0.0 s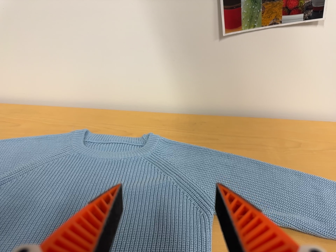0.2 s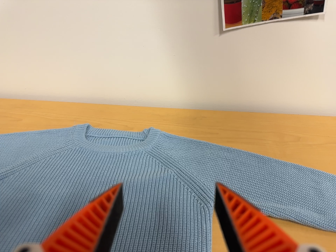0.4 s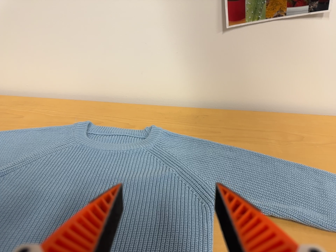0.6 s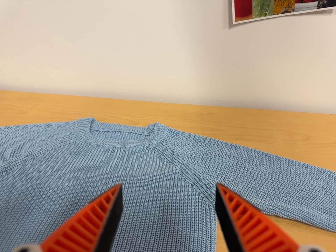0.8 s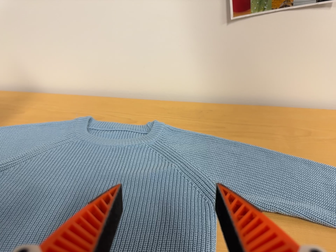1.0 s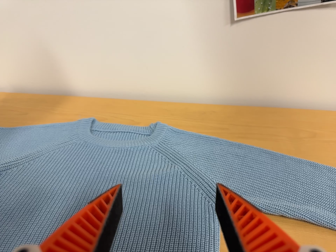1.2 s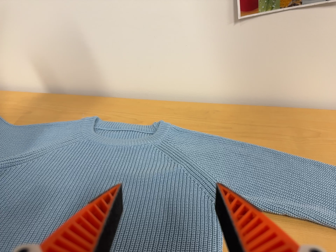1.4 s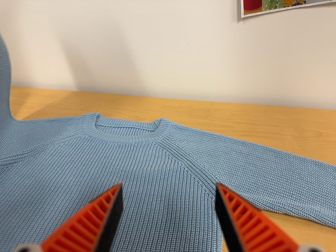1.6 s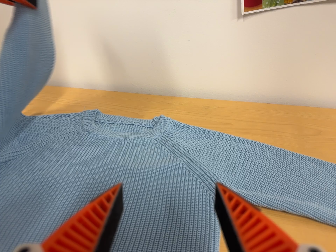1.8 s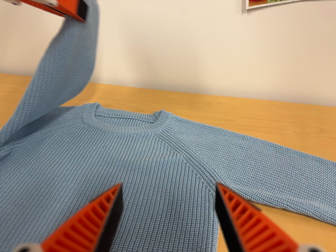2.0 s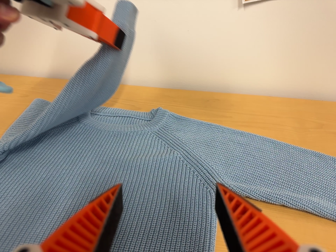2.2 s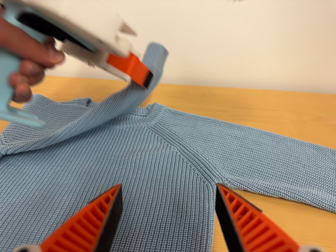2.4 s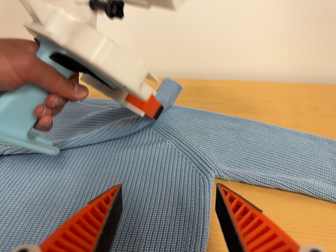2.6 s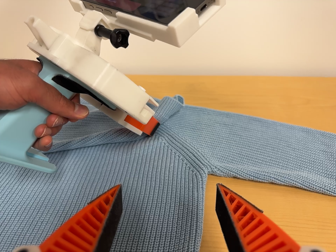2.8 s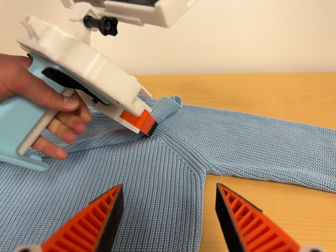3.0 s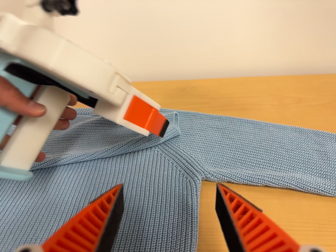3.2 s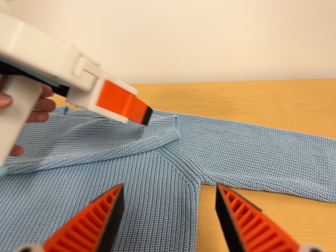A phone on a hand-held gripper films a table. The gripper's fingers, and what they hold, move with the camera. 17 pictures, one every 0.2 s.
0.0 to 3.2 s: The camera travels forward and to its right, about 7 cm, so what stands in front looms larger.
The film runs forward here.
